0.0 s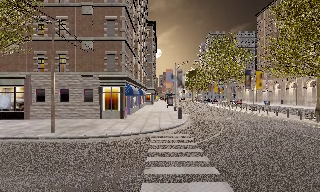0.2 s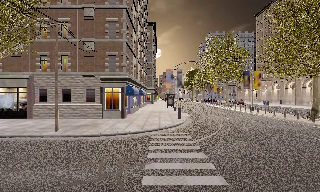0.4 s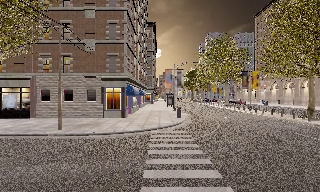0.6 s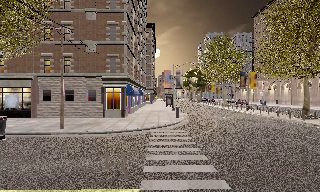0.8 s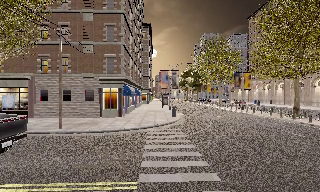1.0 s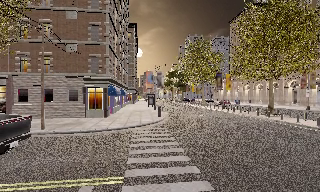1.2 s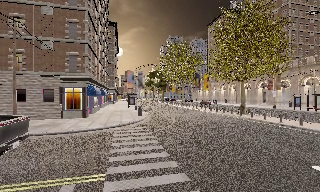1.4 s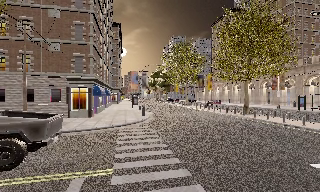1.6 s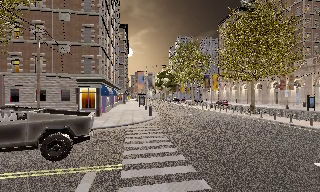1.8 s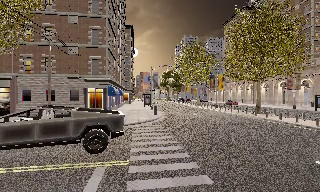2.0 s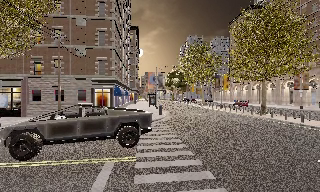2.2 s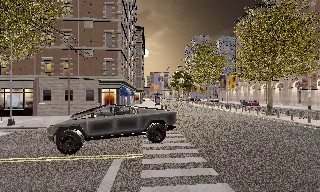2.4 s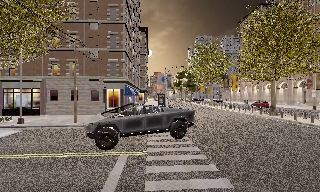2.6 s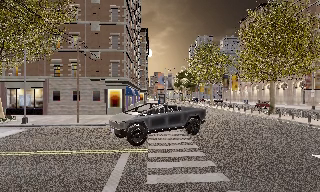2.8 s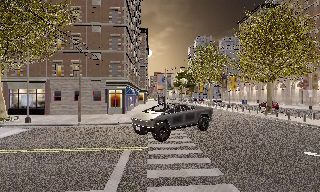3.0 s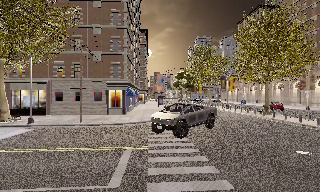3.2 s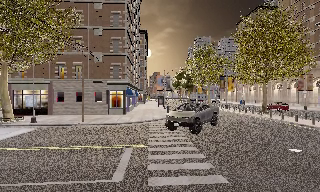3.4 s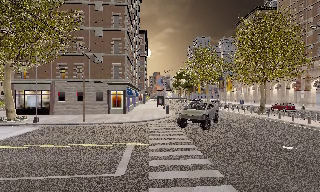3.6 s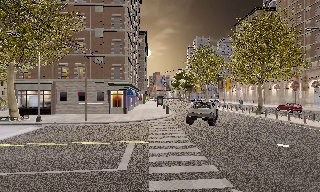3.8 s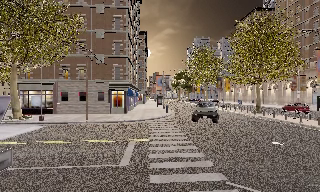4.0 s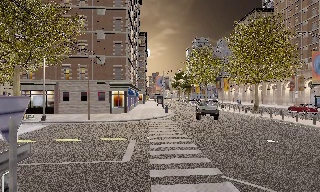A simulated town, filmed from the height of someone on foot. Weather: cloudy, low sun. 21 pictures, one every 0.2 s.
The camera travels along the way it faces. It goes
backward.
0.0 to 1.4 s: The camera swings to its right by about 10 degrees, and the scene slides to the left. It travels backward, about 2.5 m, so what stands in front gets smaller.
1.4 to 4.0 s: The camera travels backward, about 4.5 m, so what stands in front gets smaller.
The film runs backward here.
